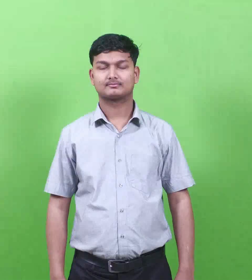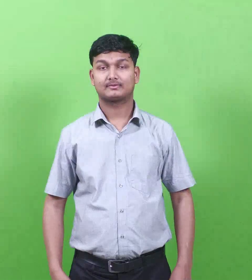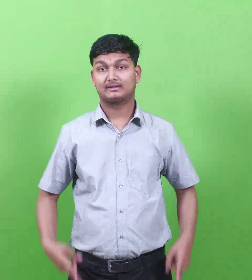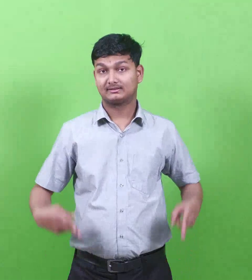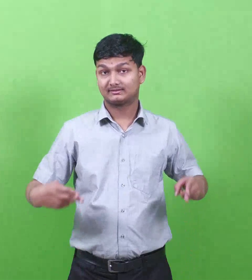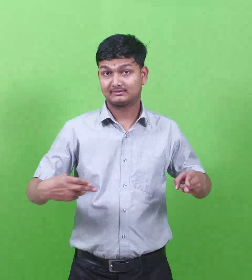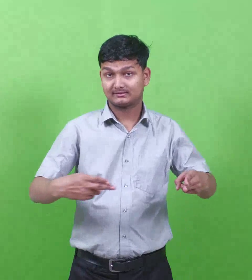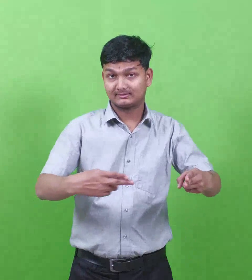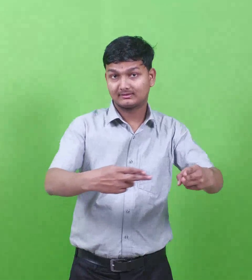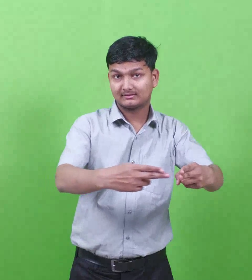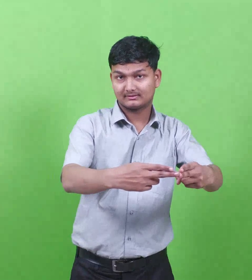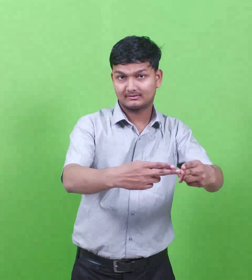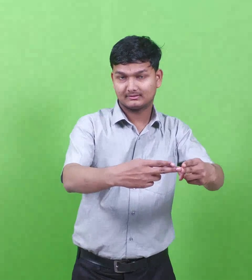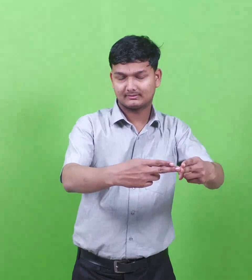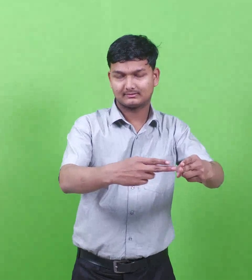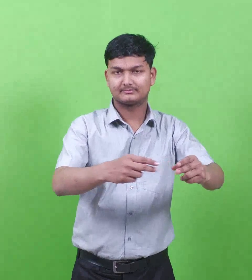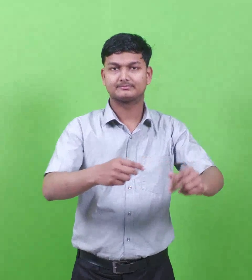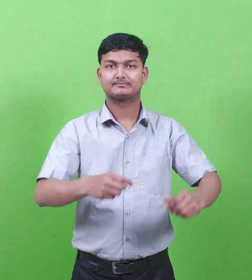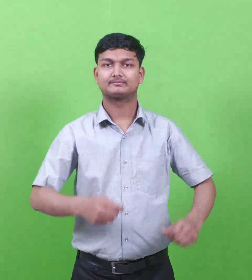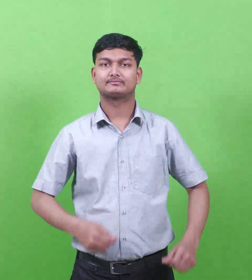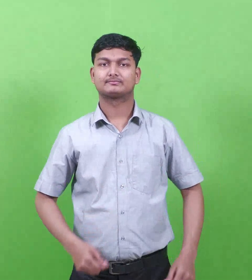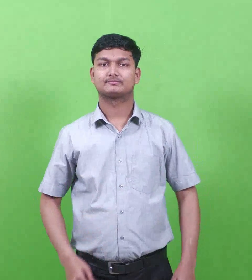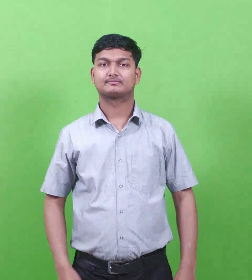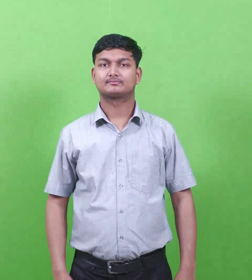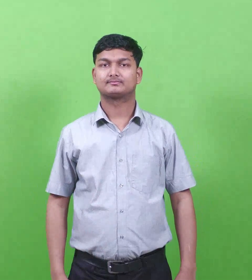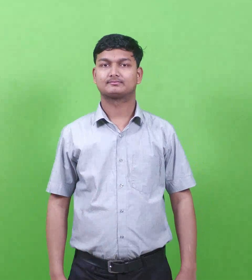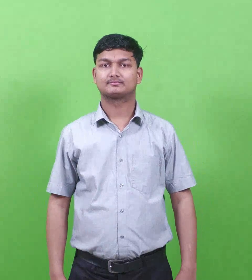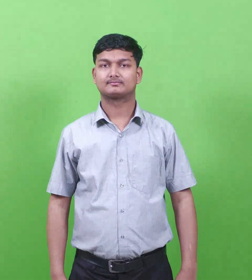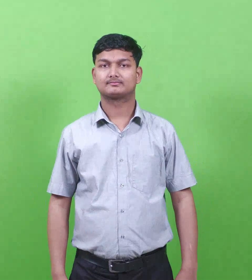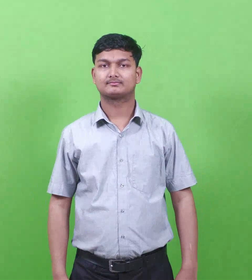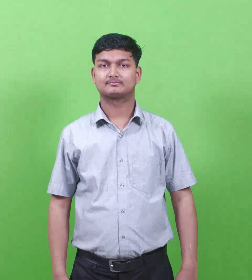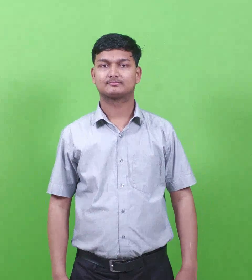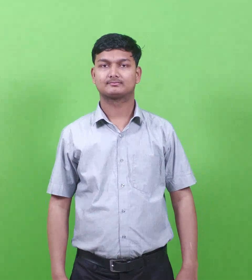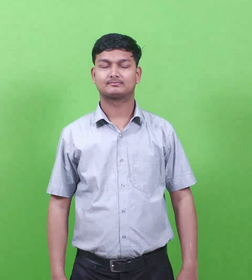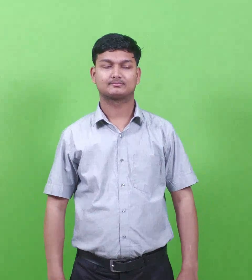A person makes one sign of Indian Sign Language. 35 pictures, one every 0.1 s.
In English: valley of shaveh
